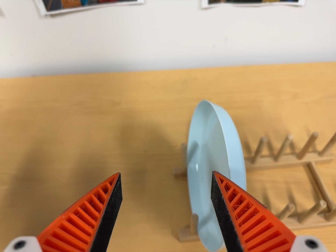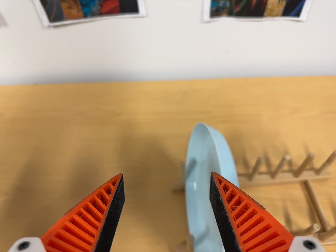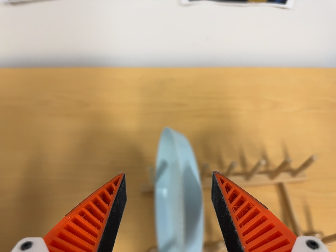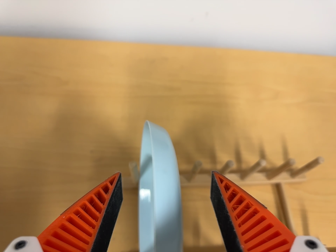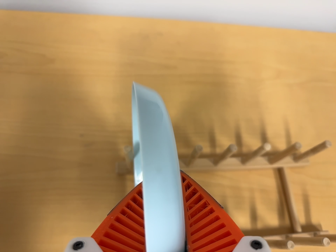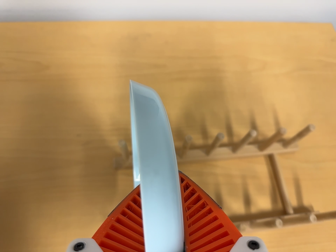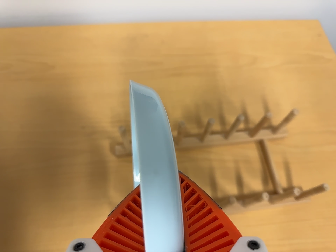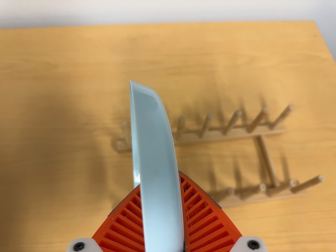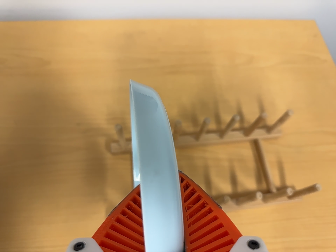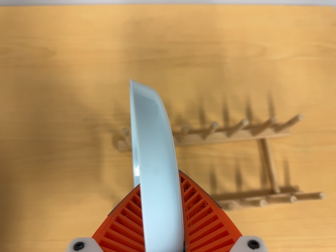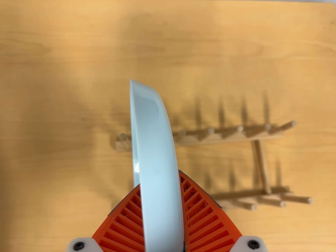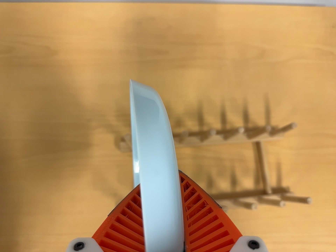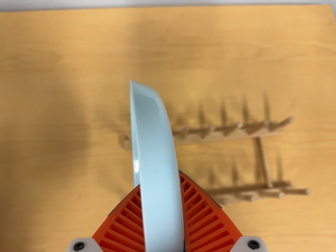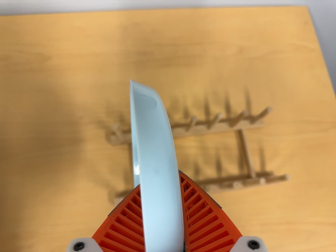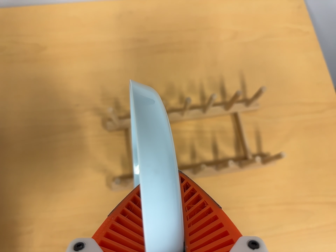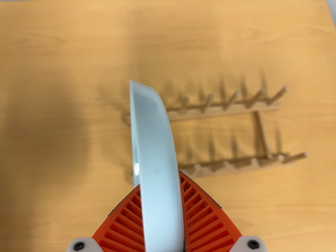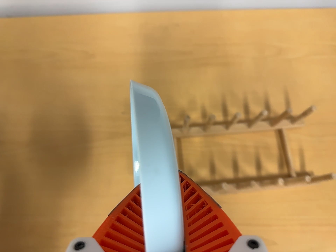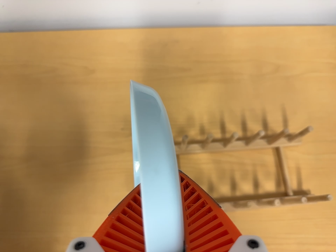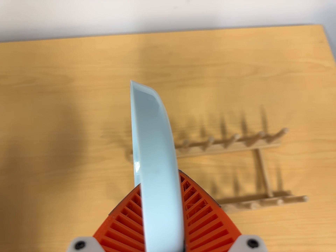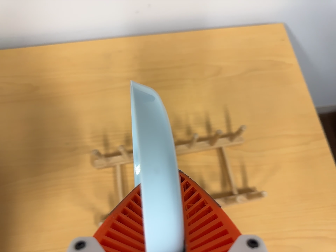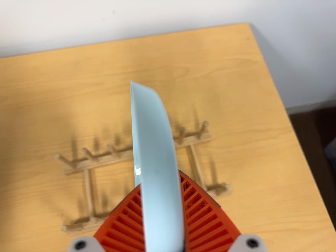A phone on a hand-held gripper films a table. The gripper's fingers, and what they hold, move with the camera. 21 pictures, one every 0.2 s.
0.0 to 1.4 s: The camera travels to its right and forward, about 8 cm, so close, fixed things drift to the left. Its aim tips toward the bottom of its view by about 10 degrees, and the scene shifts upward.
1.4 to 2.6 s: The camera travels toward the top of its view, about 7 cm. Its aim tips toward the bottom of its view by about 10 degrees.
2.6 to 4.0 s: The camera travels to its right, about 9 cm, so close, fixed things drift to the left.
The film runs backward here.
